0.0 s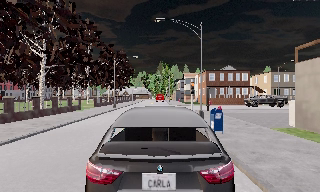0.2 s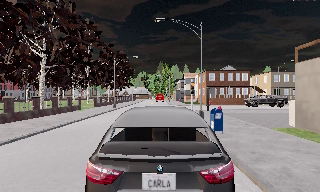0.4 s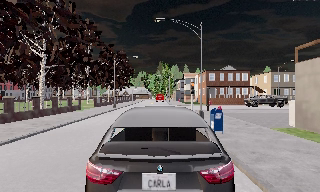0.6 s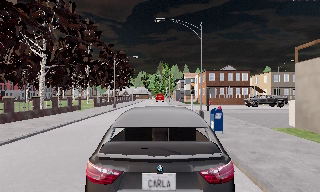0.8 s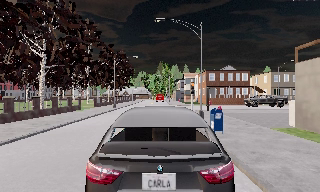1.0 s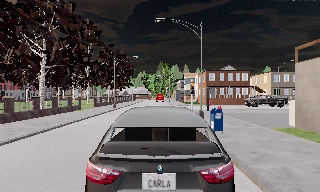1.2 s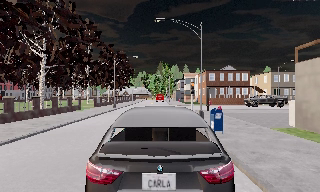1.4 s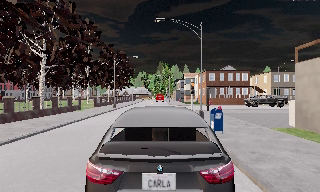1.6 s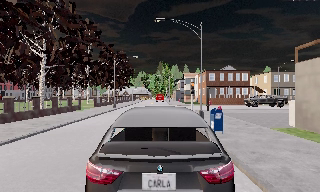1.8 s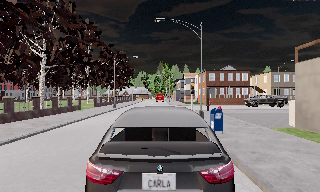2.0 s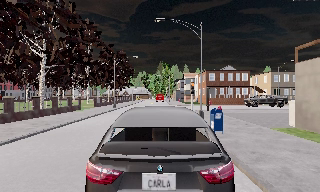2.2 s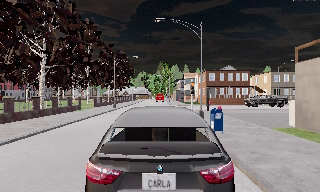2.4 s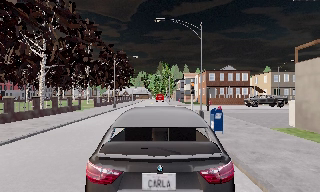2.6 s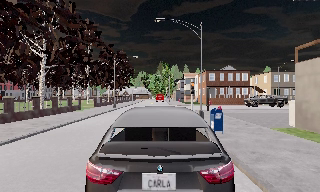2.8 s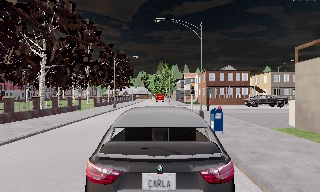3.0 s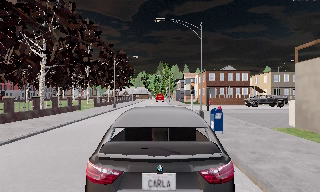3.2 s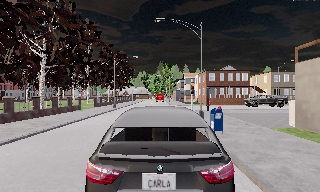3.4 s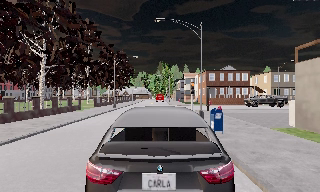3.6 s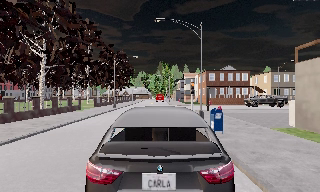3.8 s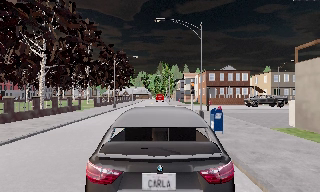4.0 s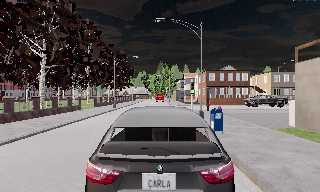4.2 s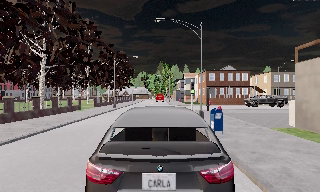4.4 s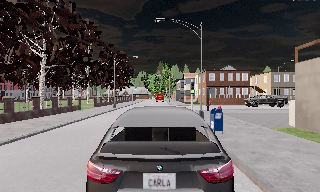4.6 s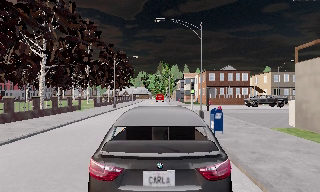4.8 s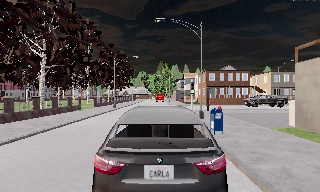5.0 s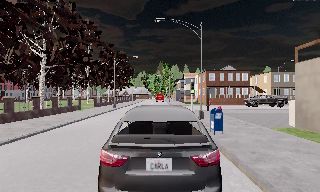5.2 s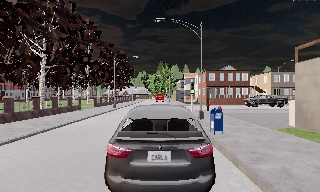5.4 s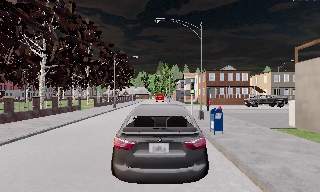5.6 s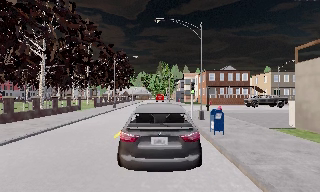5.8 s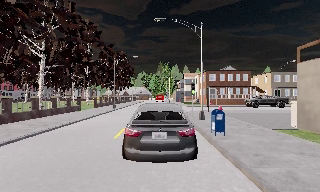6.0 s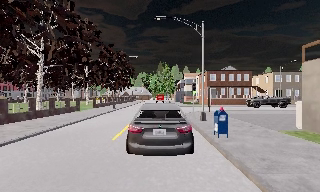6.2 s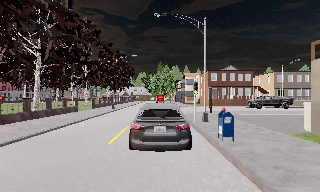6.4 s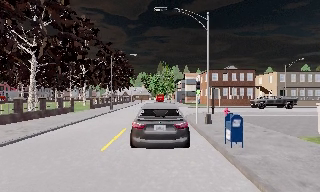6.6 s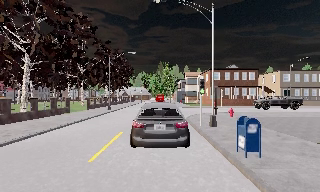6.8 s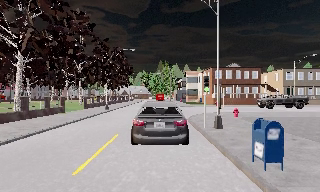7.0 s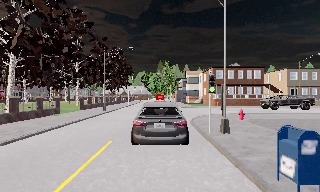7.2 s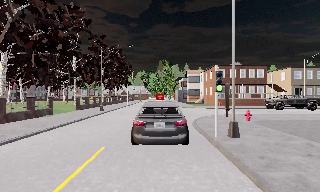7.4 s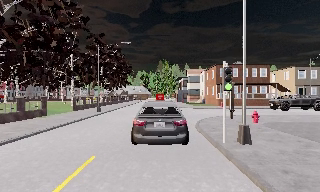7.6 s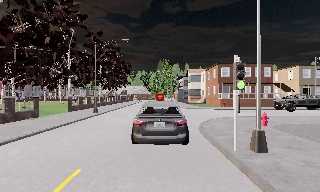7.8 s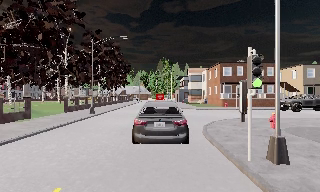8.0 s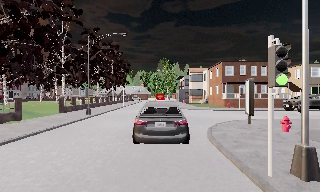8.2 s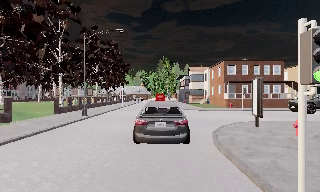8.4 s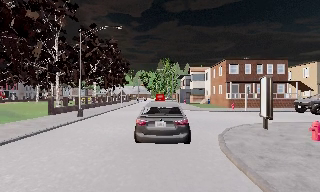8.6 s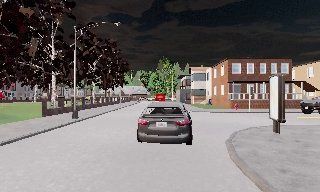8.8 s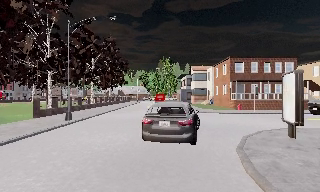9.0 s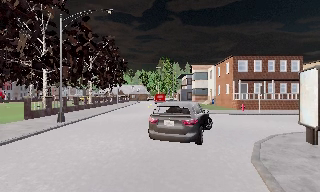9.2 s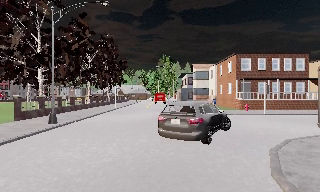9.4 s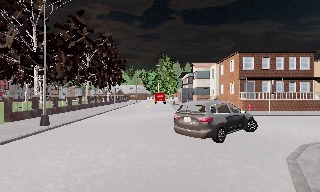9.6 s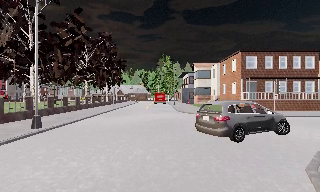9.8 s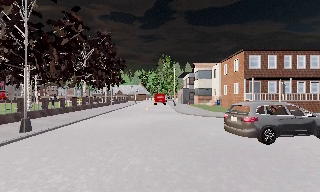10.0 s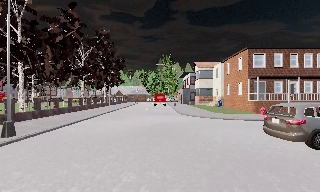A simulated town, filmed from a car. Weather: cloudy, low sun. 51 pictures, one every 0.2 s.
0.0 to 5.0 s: The camera keeps its place and its aim.
5.0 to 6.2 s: The camera travels forward, about 1 m, so what stands in front looms larger. It gains speed.
6.2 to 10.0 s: The camera travels forward, about 16 m, so what stands in front looms larger.
The film runs forward here.
